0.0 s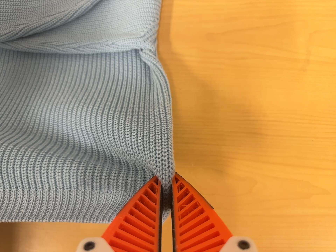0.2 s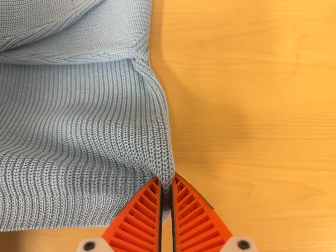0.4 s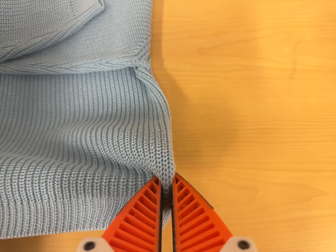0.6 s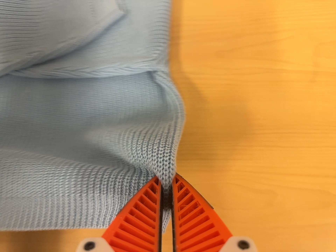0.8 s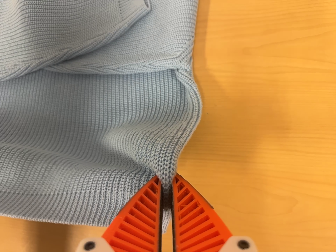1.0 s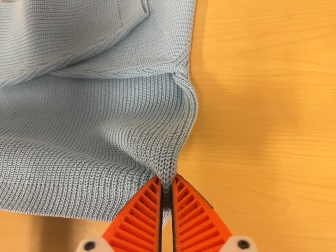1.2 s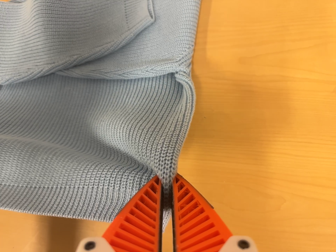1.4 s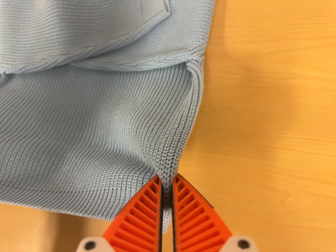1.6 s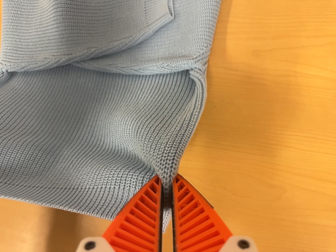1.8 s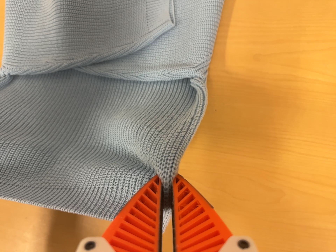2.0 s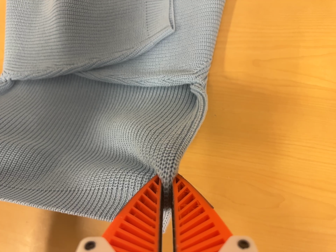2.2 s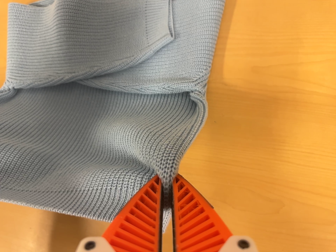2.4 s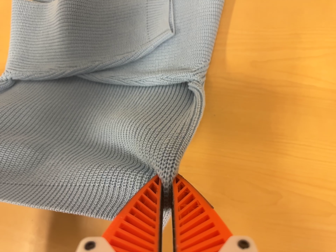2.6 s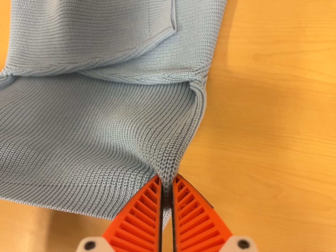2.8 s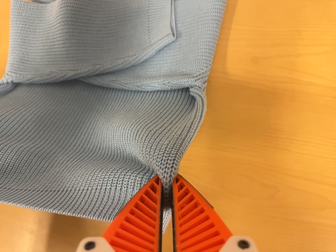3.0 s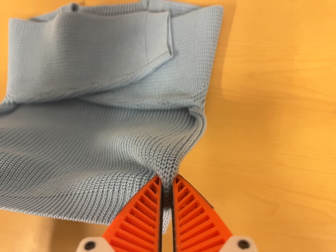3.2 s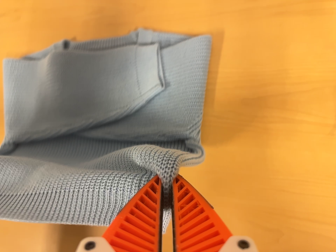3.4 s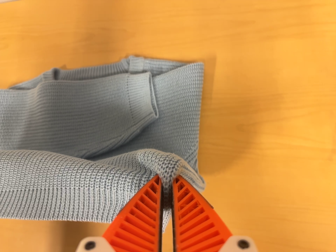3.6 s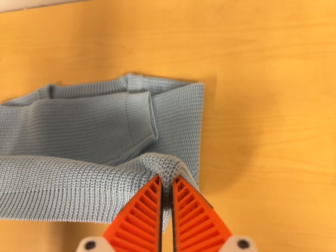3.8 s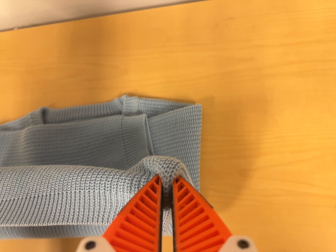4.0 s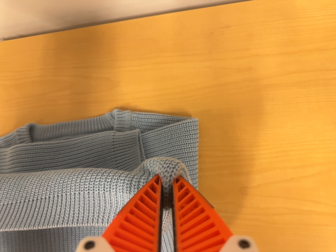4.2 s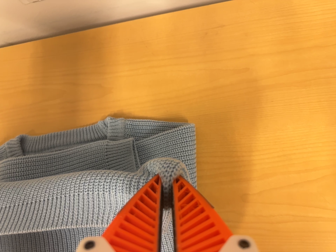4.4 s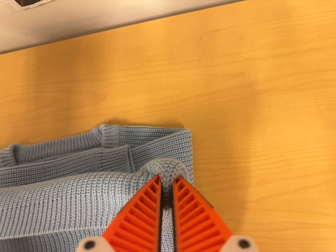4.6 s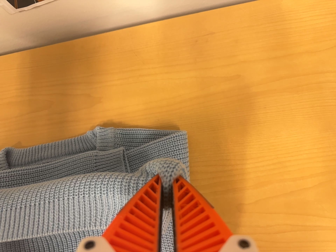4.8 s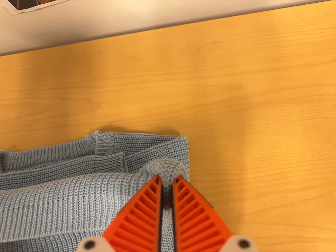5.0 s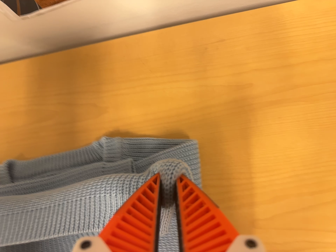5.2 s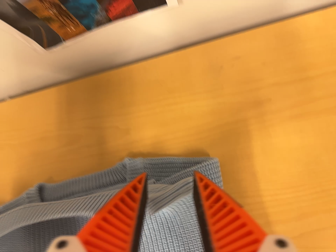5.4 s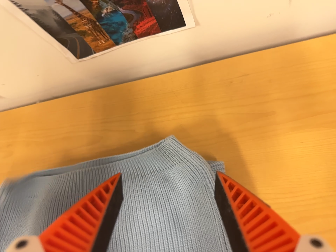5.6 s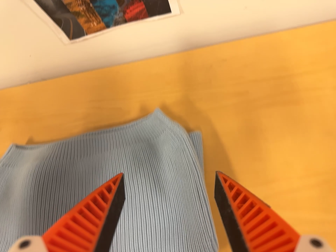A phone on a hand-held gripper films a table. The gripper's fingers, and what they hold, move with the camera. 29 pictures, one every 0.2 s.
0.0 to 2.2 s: The camera travels backward and toward the top of its view, about 8 cm, so what stands in front gets smaller.
2.2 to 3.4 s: The camera travels toward the top of its view, about 7 cm, so close, fixed things drift downward.
3.4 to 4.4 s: The camera travels forward, about 7 cm, so what stands in front looms larger.
4.4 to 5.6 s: The camera travels toward the bottom of its view and backward, about 9 cm. Its aim tips toward the top of its view by about 15 degrees.
The film runs forward here.
